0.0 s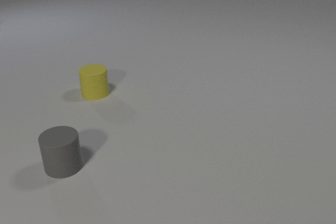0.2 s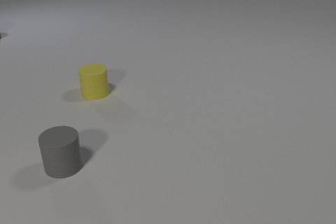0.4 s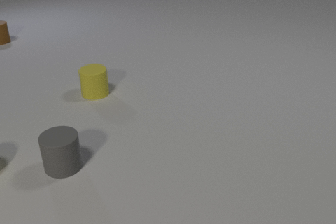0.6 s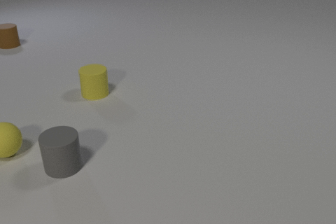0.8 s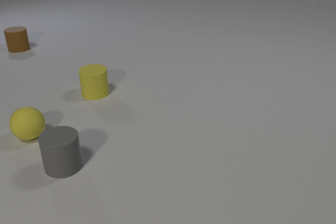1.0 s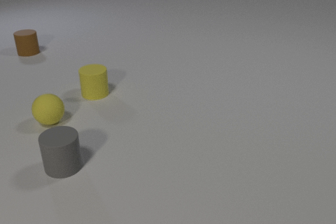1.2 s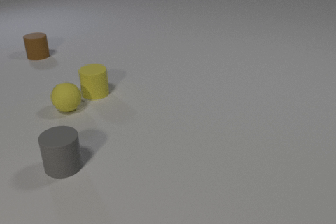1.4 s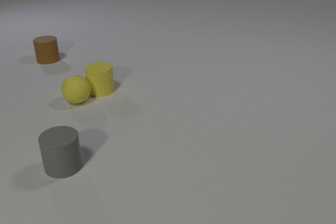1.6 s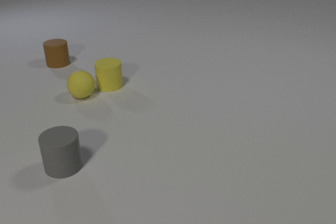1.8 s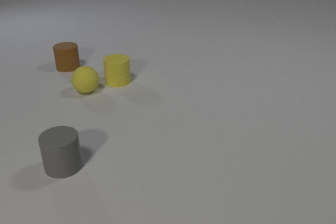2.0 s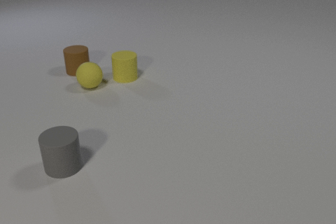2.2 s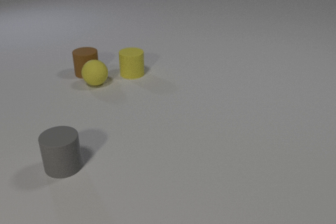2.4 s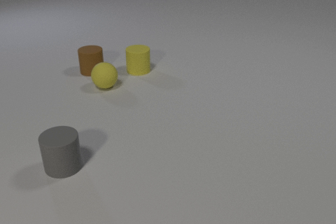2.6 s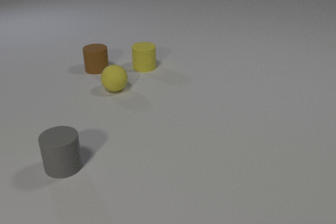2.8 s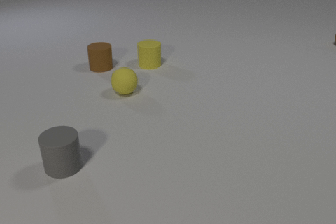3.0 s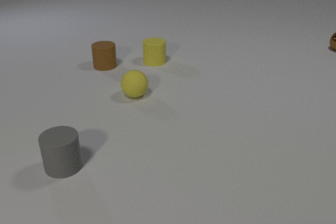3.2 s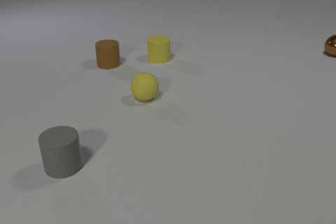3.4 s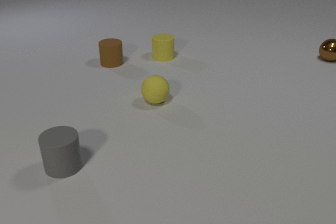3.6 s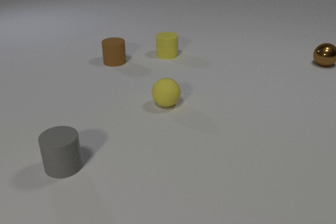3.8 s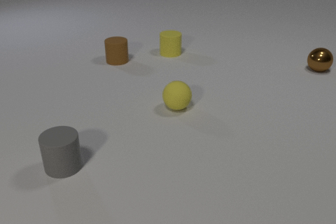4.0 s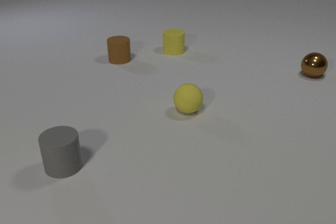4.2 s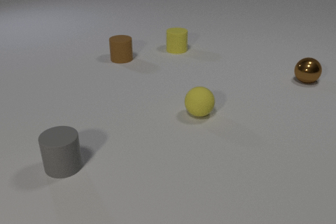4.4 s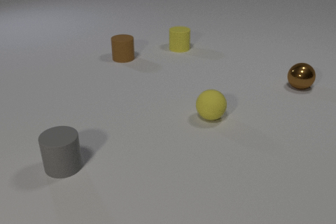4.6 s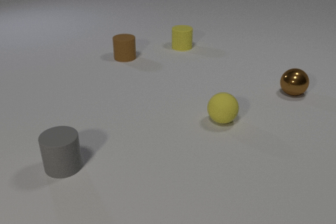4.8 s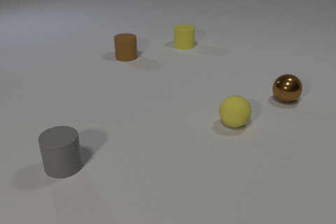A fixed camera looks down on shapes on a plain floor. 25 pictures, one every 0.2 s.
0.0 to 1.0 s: The yellow rubber sphere comes in at the left edge, rolls to the right and away from the camera. The brown rubber cylinder comes in at the left edge, slides toward the camera and to the right.
1.0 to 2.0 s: The yellow rubber sphere rolls away from the camera and to the right. The yellow rubber cylinder slides away from the camera and to the right. The brown rubber cylinder slides toward the camera and to the right. The yellow rubber sphere and the yellow rubber cylinder collide.
2.0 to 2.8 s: The yellow rubber sphere rolls to the right and toward the camera. The yellow rubber cylinder slides away from the camera and to the right. The brown rubber cylinder slides to the right. The brown metal sphere comes in at the right edge. The yellow rubber sphere and the brown rubber cylinder collide.
2.8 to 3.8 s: The yellow rubber sphere rolls to the right and toward the camera. The yellow rubber cylinder slides away from the camera and to the right. The brown rubber cylinder slides to the right and away from the camera. The brown metal sphere rolls toward the camera.
3.8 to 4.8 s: The yellow rubber sphere rolls to the right and toward the camera. The yellow rubber cylinder slides away from the camera and to the right. The brown rubber cylinder slides to the right and away from the camera. The brown metal sphere rolls toward the camera.
How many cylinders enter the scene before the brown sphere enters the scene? 1.
How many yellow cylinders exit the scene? 0.
Are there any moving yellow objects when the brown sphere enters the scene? yes.
